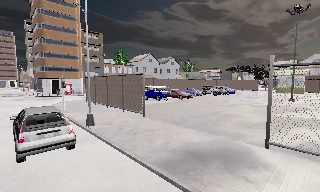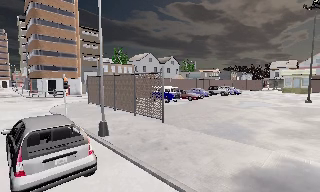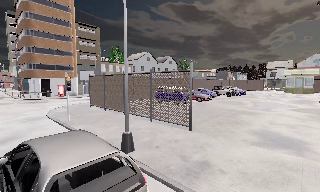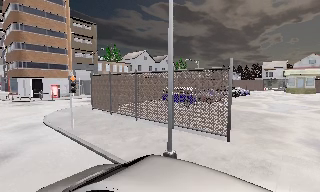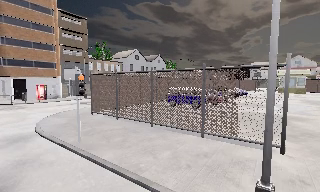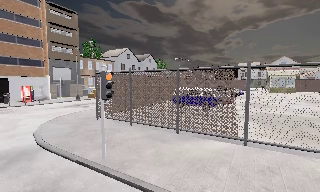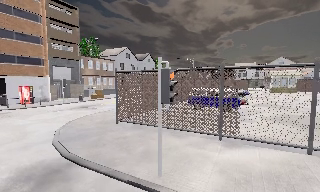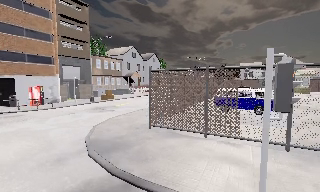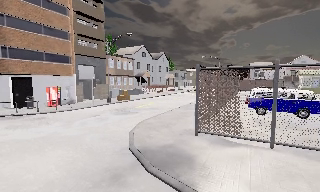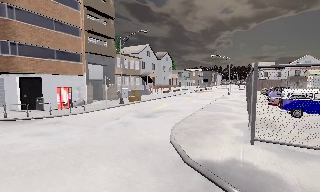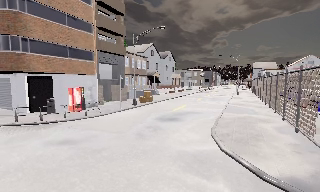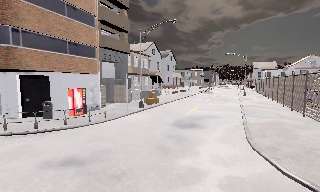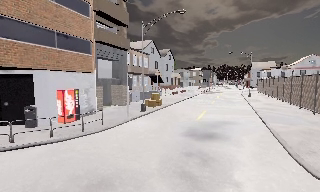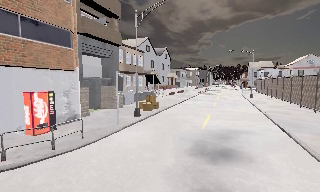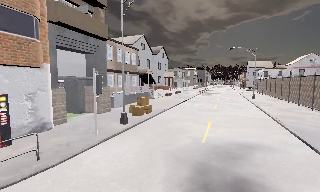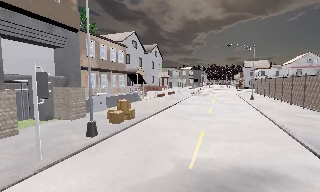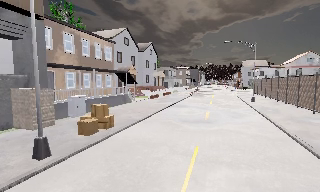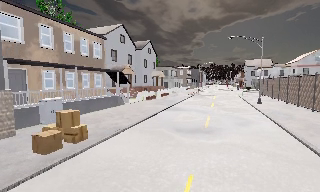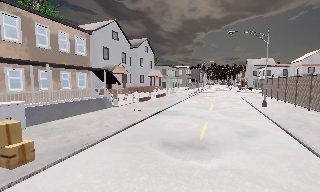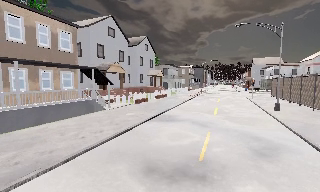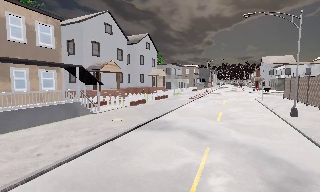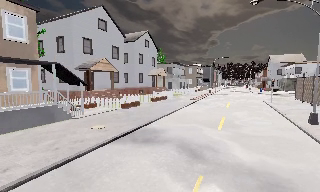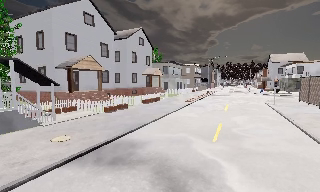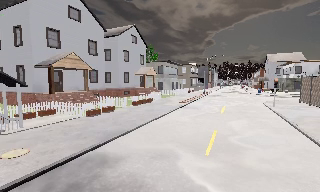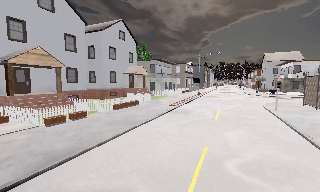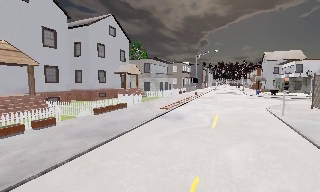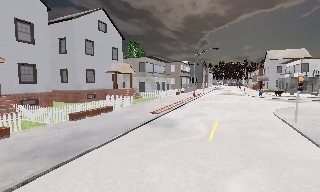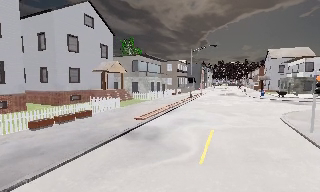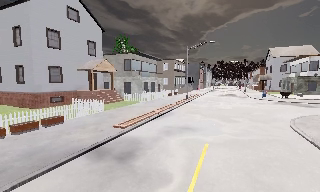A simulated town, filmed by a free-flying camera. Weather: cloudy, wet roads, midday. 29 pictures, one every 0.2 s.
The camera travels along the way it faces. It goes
forward.
0.0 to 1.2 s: The camera pans to its right, which is clockwise from overhead, by about 20 degrees. It travels to its left and forward, about 14 m, so close, fixed things drift to the right.
1.2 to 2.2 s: The camera travels to its left and forward, about 11 m, so close, fixed things drift to the right.
2.2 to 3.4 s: The camera travels forward, about 12 m, so what stands in front looms larger.
3.4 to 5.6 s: The camera travels forward and to its right, about 25 m, so what stands in front looms larger.
The film runs forward here.
